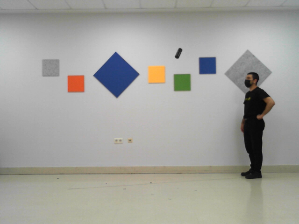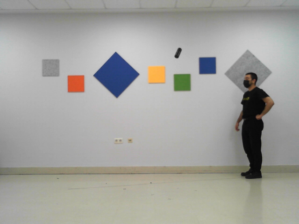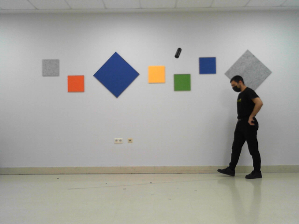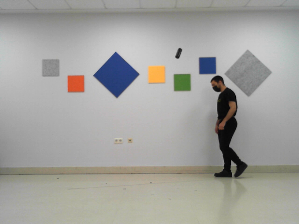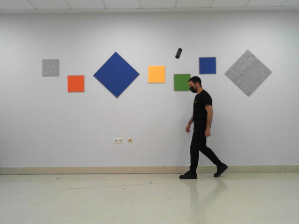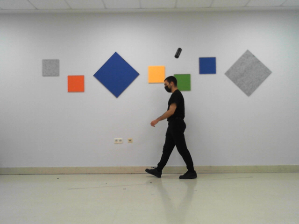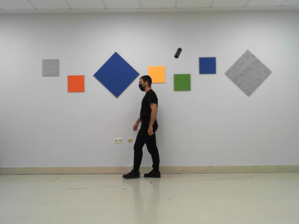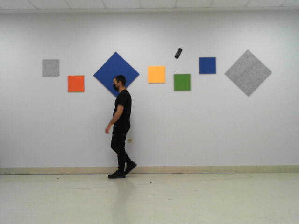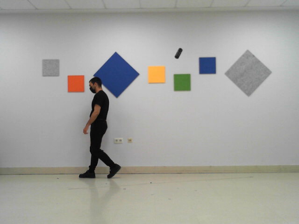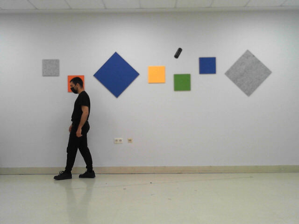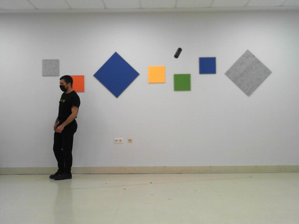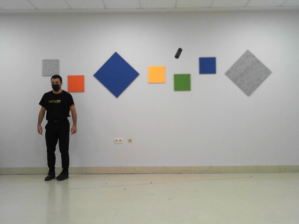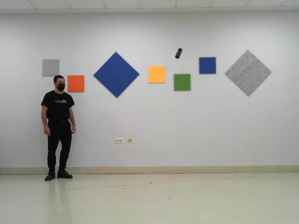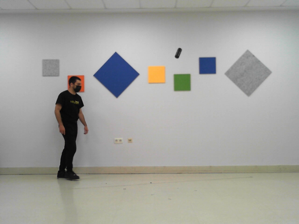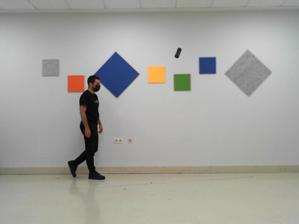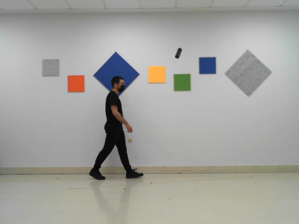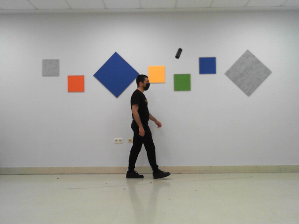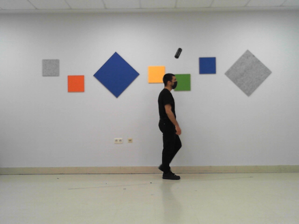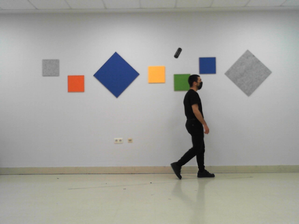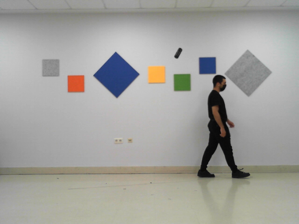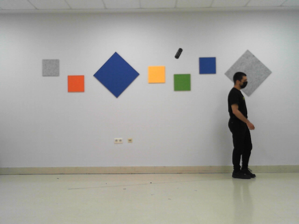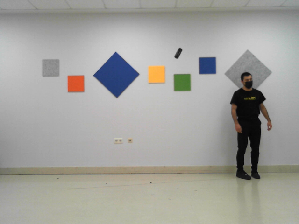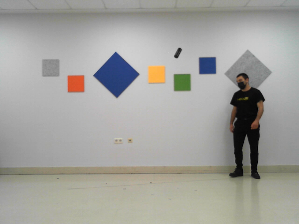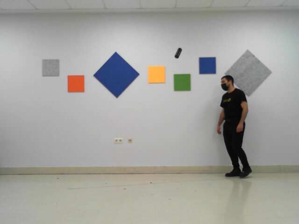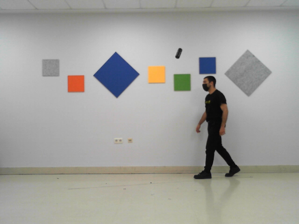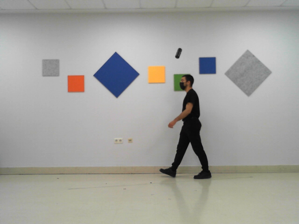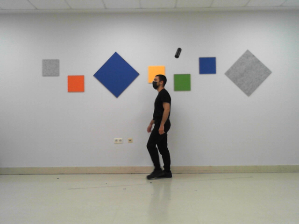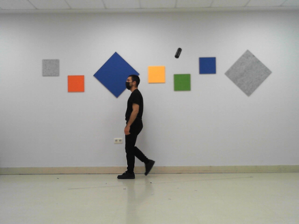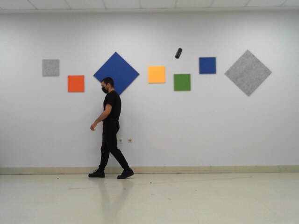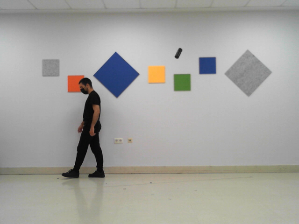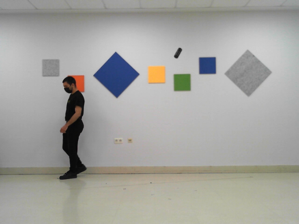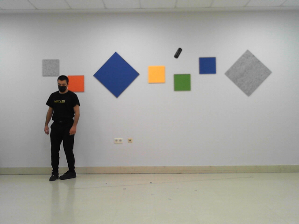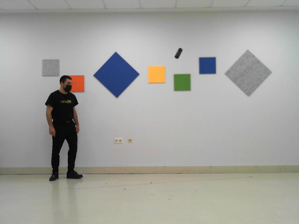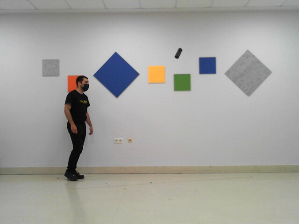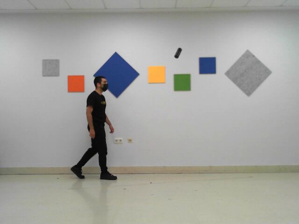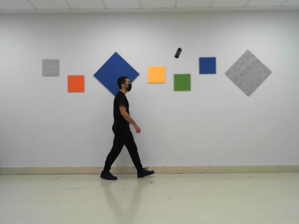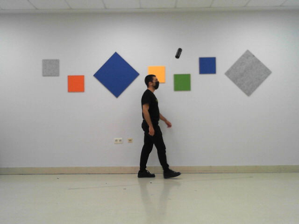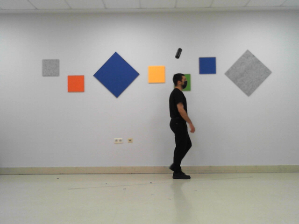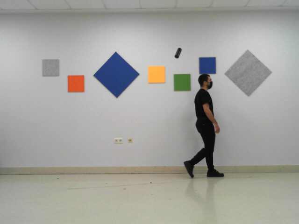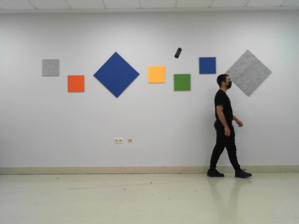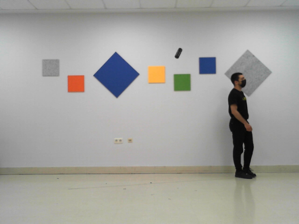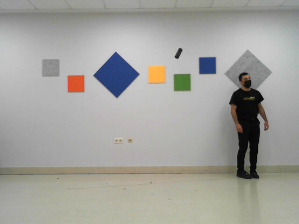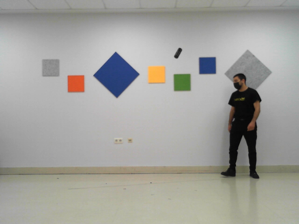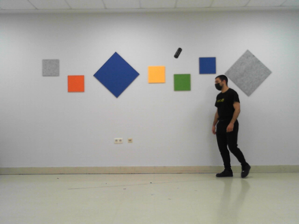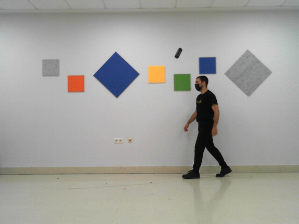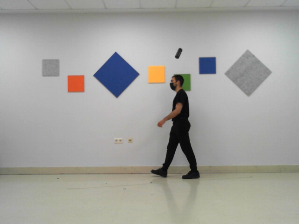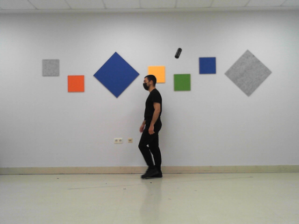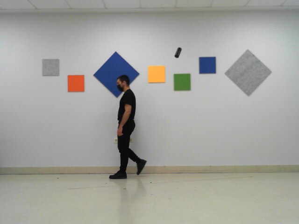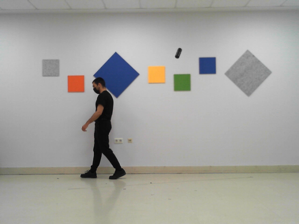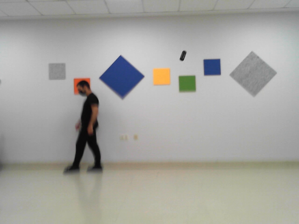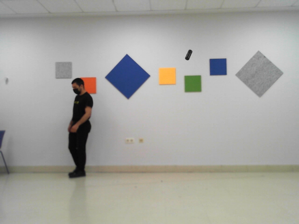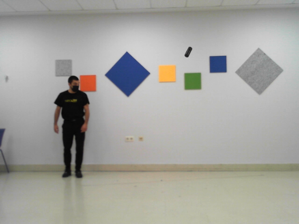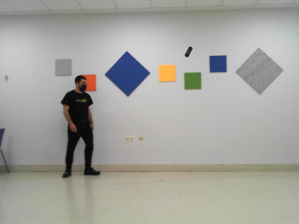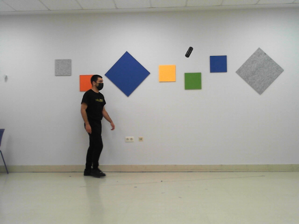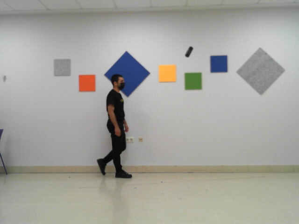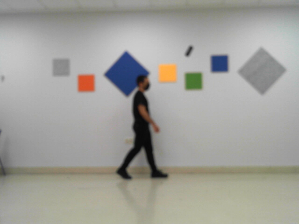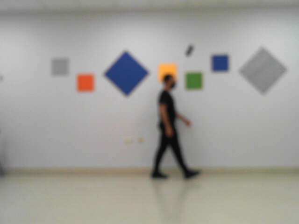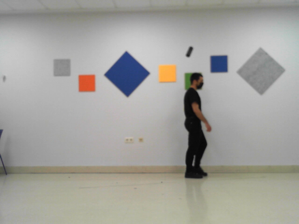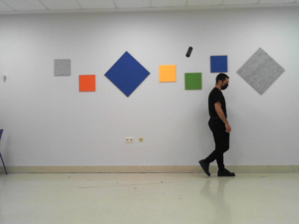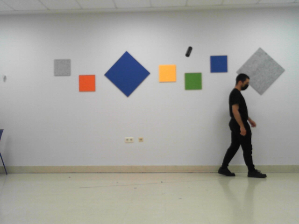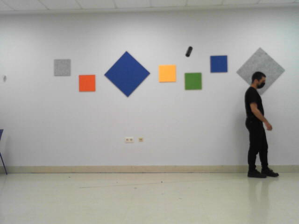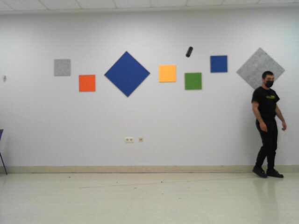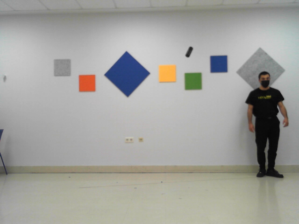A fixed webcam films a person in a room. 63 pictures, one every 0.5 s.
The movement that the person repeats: Walk forward.
